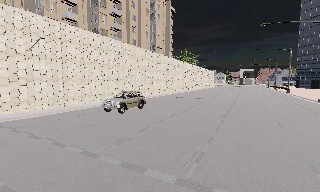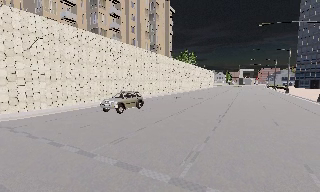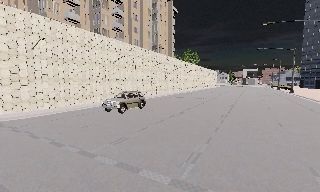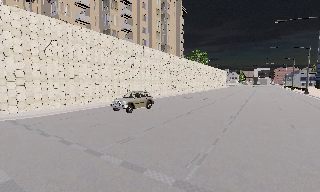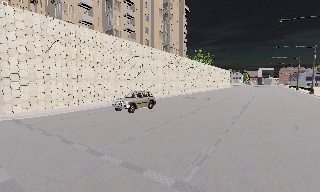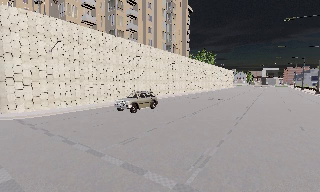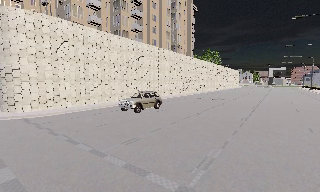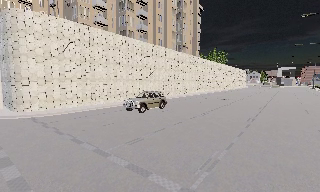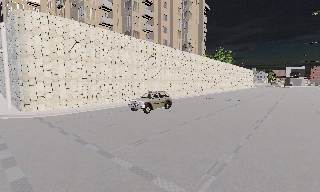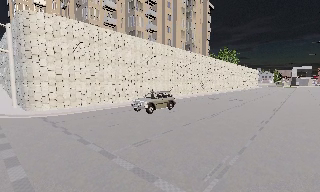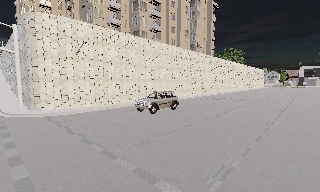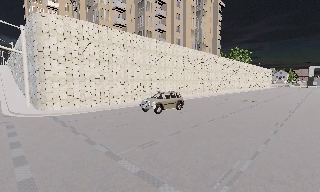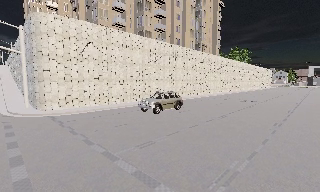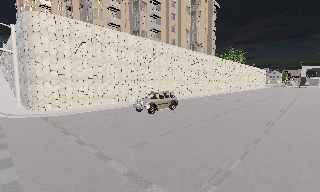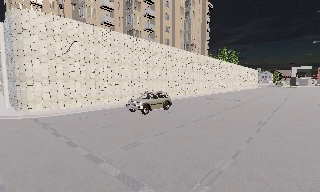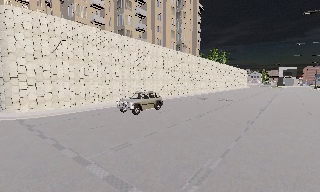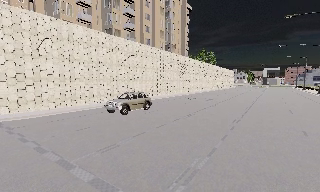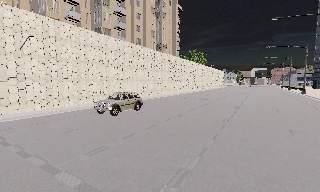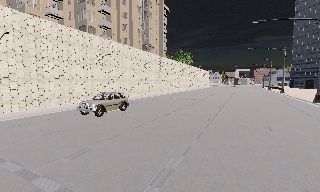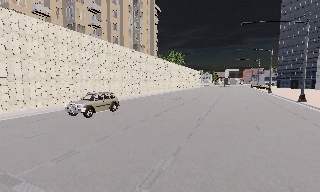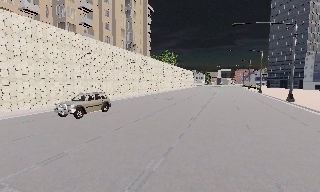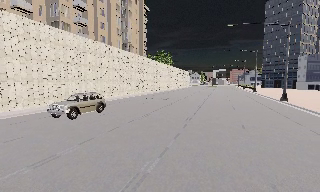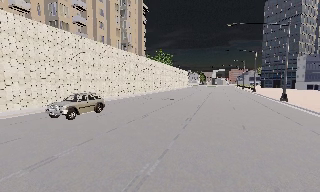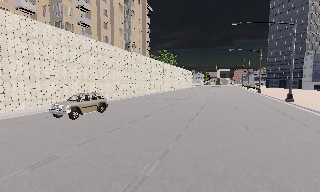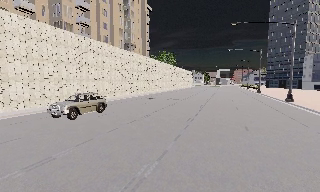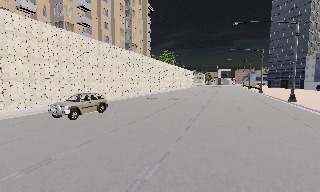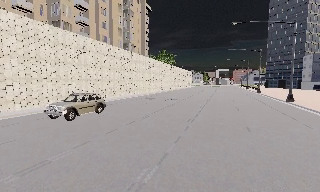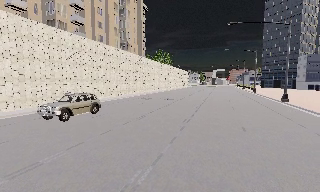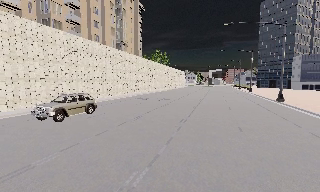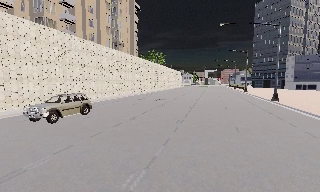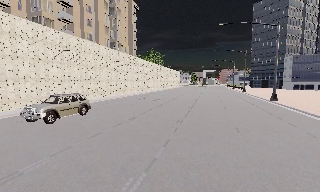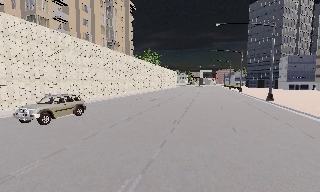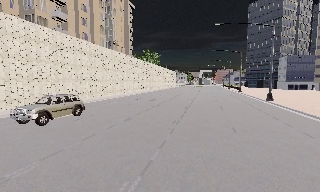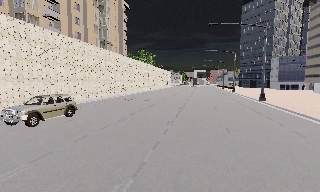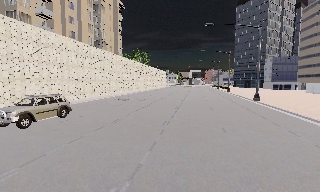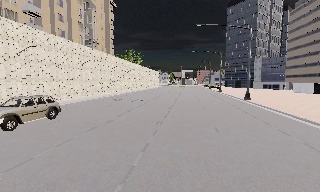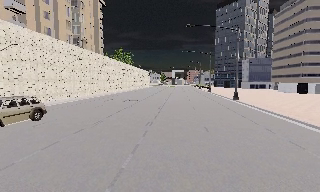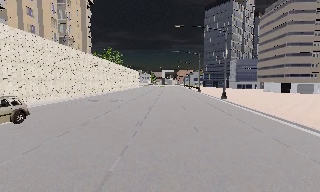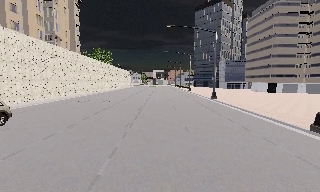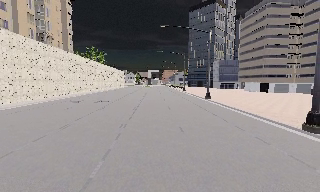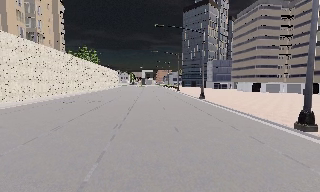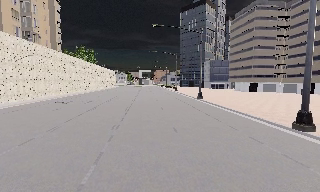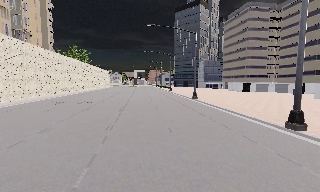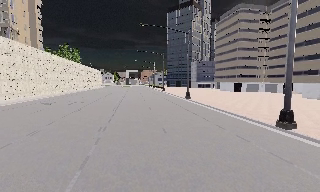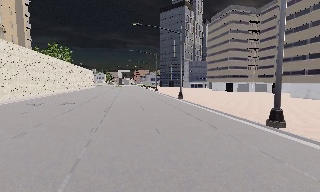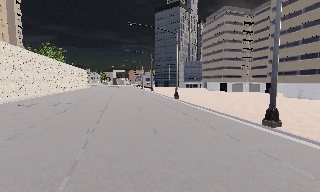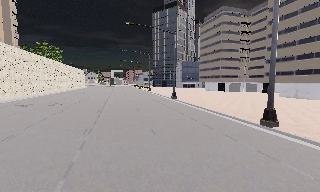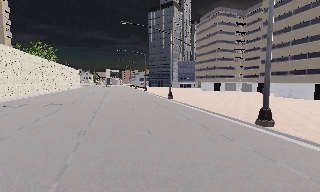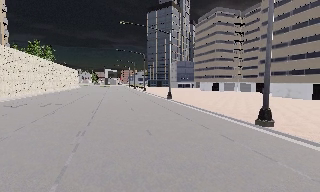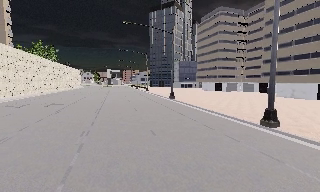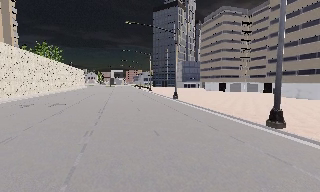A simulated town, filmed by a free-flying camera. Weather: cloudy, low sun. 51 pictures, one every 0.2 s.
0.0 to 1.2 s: The camera travels to its right, about 0.5 m.
1.2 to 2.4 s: The camera travels forward, about 0.5 m, so what stands in front looms larger.
2.4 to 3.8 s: The camera pans to its right, which is clockwise from overhead, by about 20 degrees. It travels to its right, about 0.5 m, so close, fixed things drift to the left.
3.8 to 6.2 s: The camera travels forward, about 1 m, so what stands in front looms larger.
6.2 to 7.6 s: The camera swings to its right by about 15 degrees, and the scene slides to the left. It travels forward, about 0.5 m, so what stands in front looms larger.
7.6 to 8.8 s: The camera swings to its right by about 10 degrees, and the scene slides to the left.
8.8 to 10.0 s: The camera shifts only a little, or ends up much as it began.
The film runs forward here.
